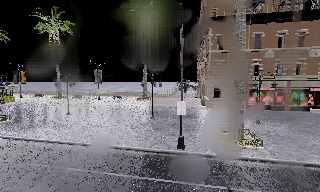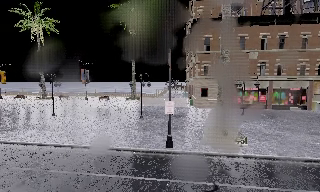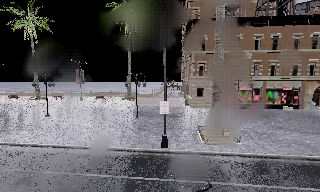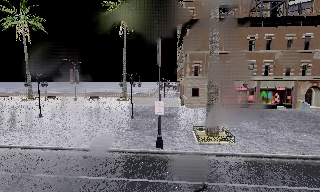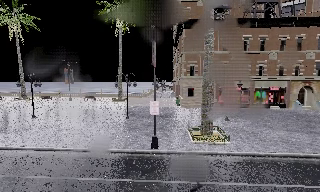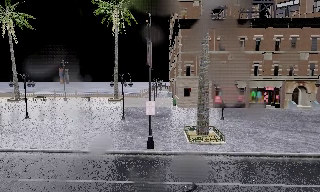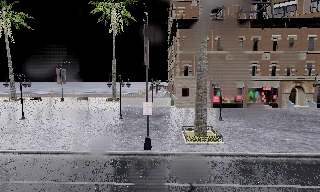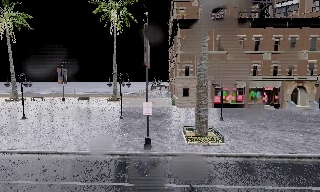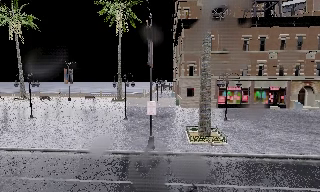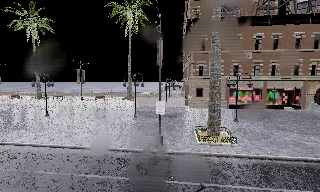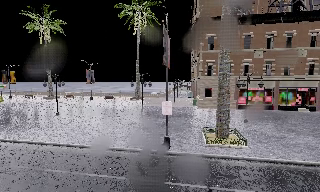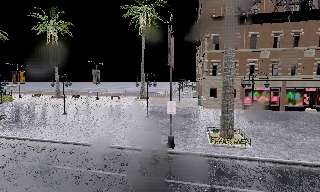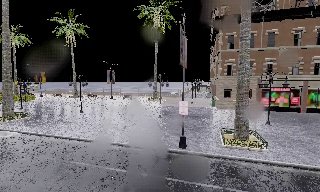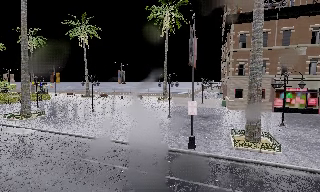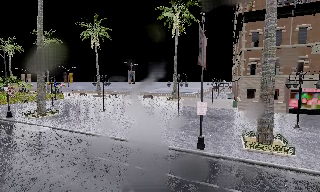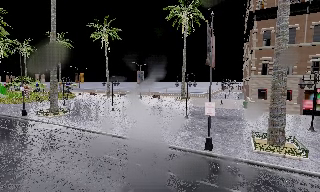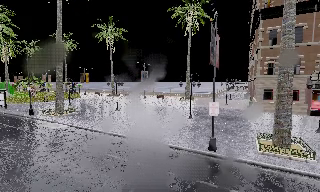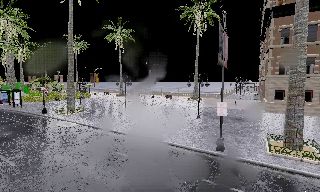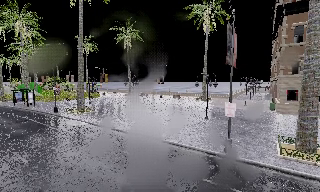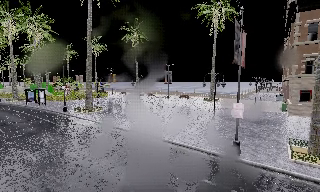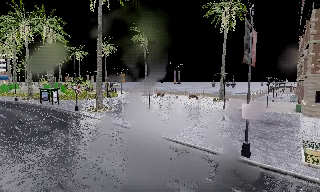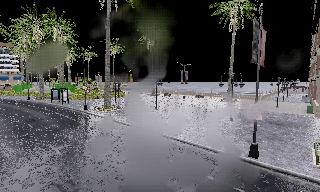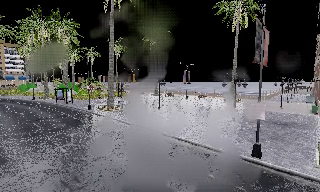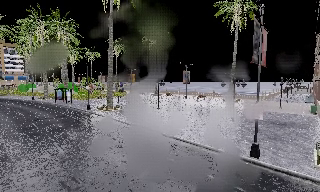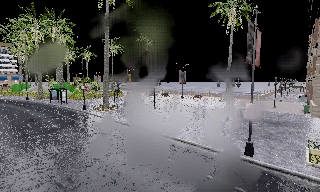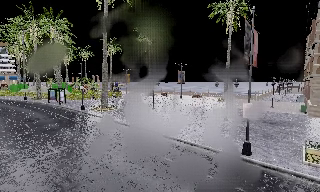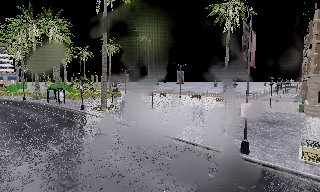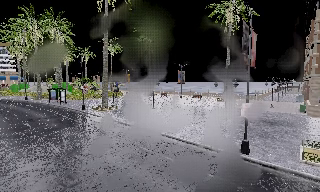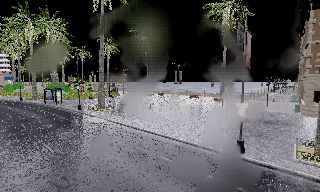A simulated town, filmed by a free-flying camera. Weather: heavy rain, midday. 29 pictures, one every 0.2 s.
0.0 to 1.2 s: The camera shifts only a little, or ends up much as it began.
1.2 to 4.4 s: The camera pans to its left, which is counterclockwise from overhead, by about 40 degrees. It travels to its right and backward, about 1 m.
4.4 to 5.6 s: The camera shifts only a little, or ends up much as it began.
The film runs backward here.
